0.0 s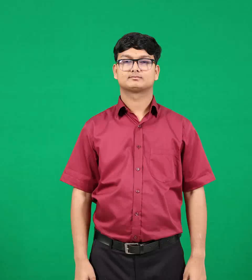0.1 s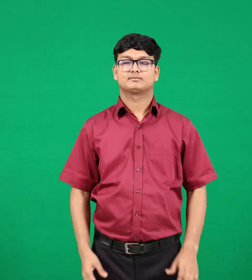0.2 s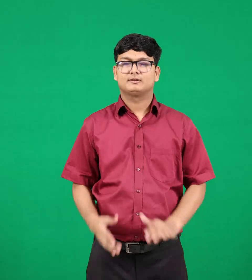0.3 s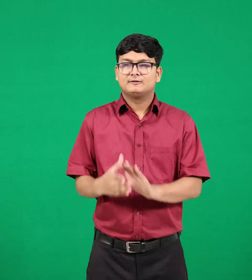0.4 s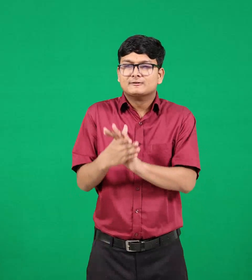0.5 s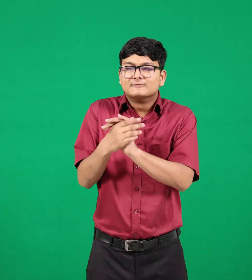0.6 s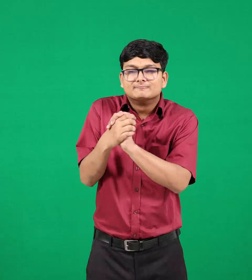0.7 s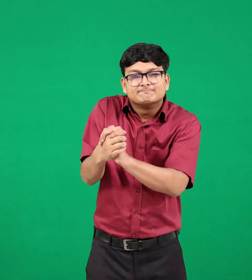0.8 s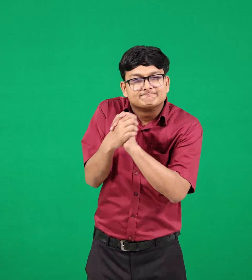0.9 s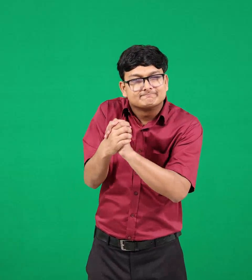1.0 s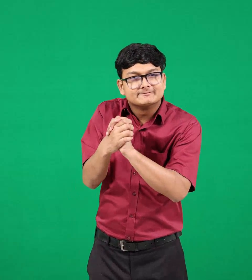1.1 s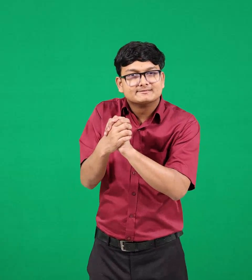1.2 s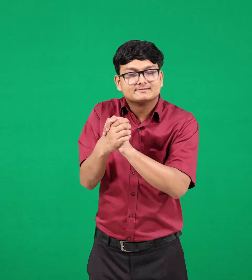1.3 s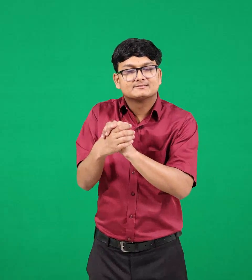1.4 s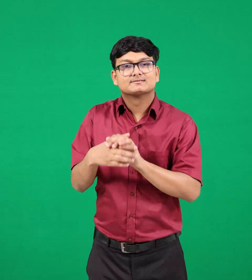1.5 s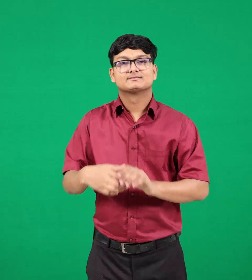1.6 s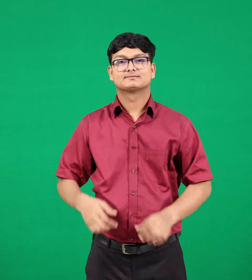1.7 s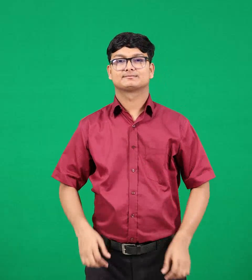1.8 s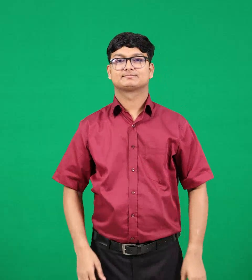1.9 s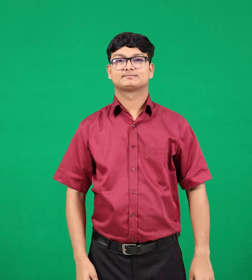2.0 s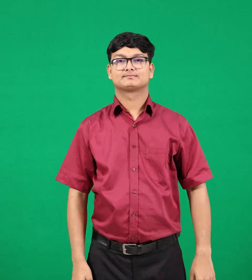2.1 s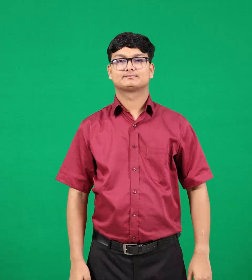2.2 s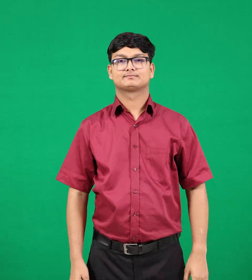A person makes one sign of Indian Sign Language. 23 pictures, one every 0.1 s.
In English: friendship
